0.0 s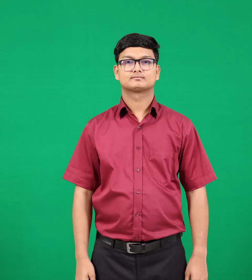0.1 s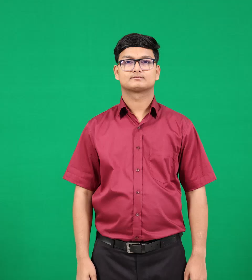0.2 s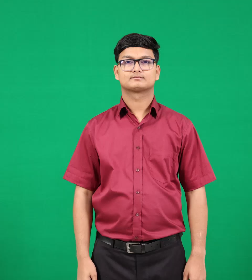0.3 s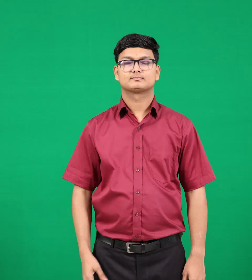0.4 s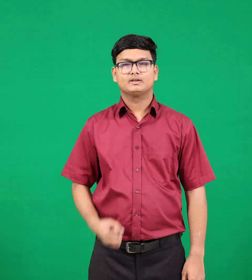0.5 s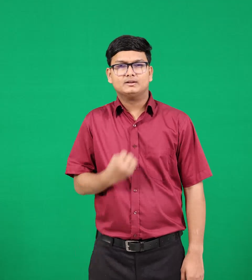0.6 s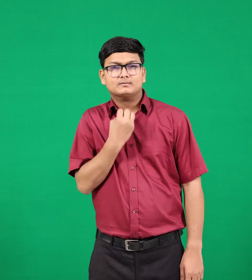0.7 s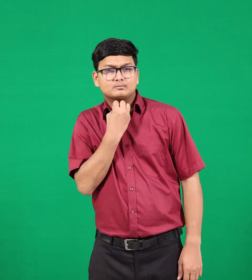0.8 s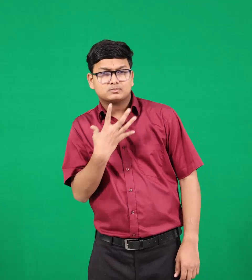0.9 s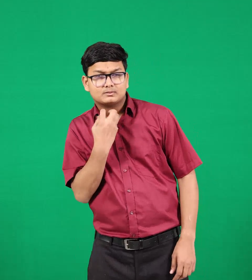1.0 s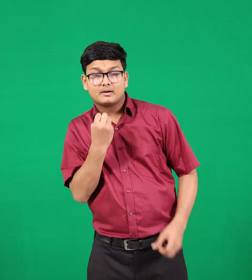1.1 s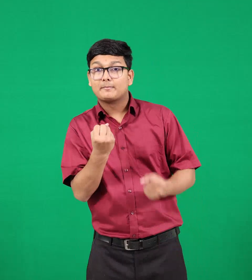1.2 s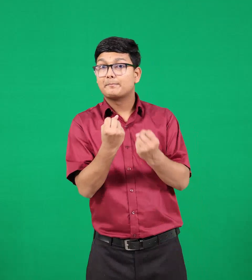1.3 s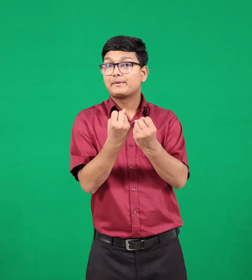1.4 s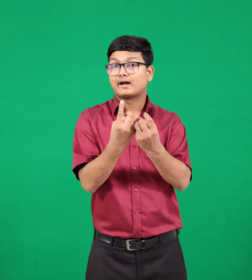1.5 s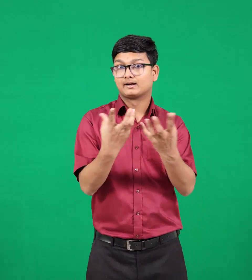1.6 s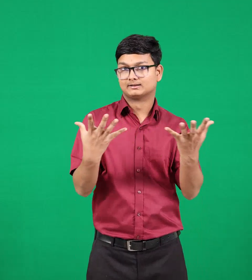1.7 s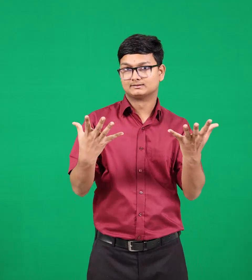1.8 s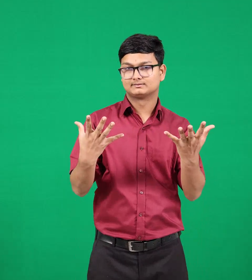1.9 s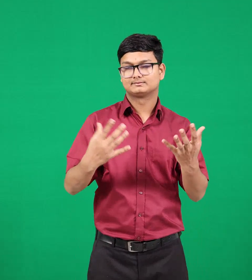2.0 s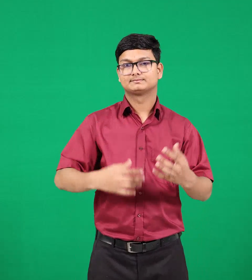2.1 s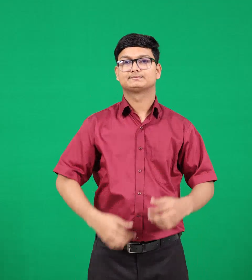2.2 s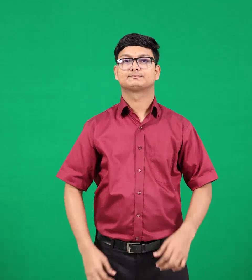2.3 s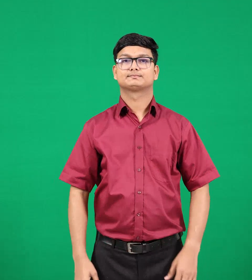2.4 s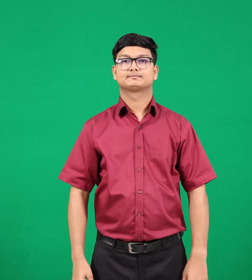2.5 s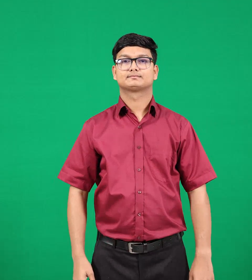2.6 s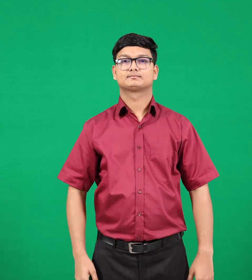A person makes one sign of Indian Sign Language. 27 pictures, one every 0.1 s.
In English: frogs
